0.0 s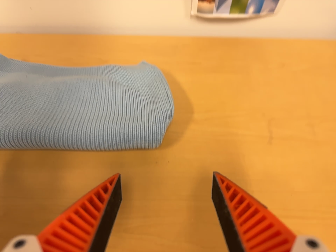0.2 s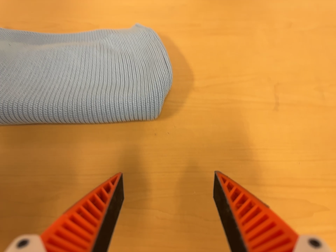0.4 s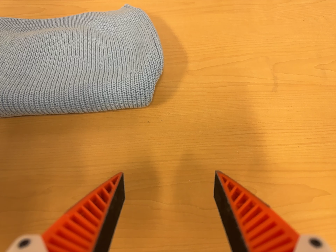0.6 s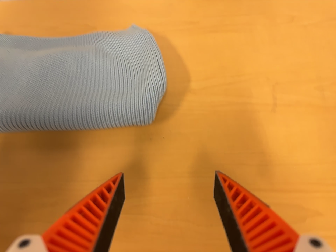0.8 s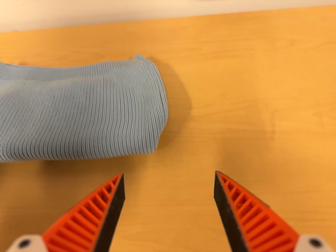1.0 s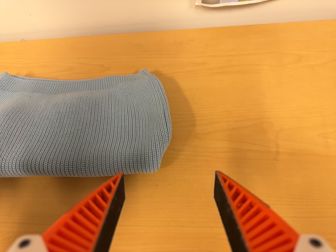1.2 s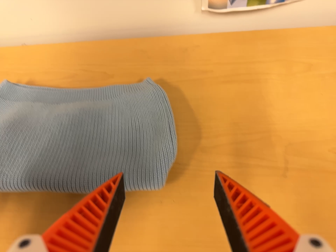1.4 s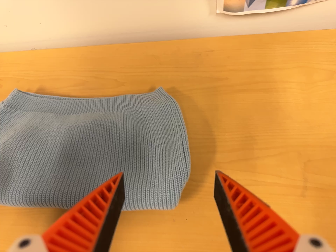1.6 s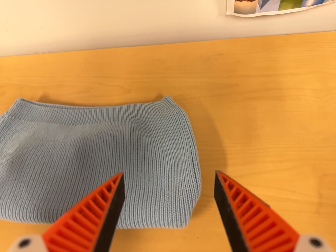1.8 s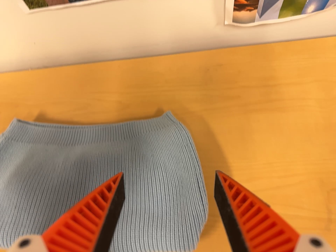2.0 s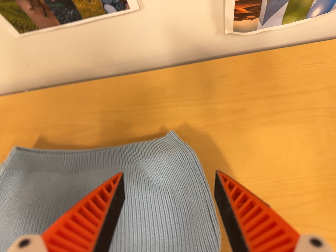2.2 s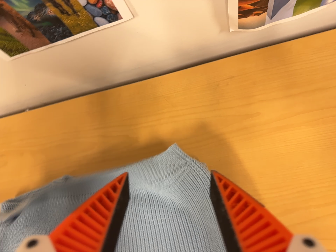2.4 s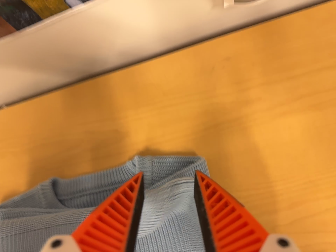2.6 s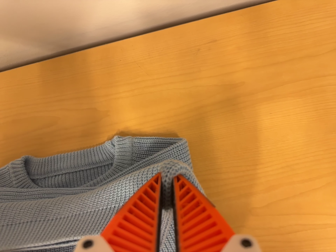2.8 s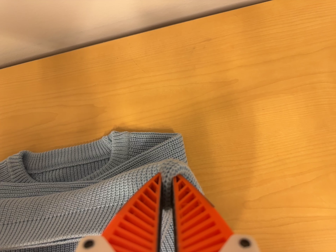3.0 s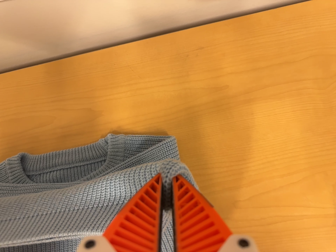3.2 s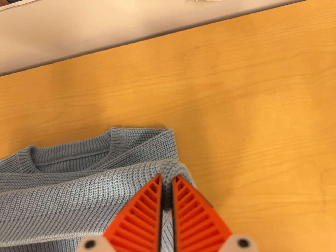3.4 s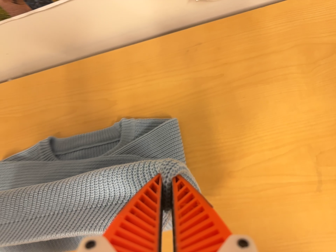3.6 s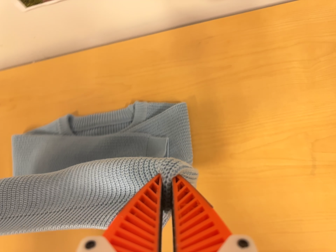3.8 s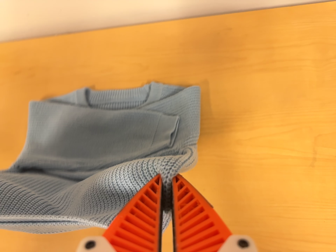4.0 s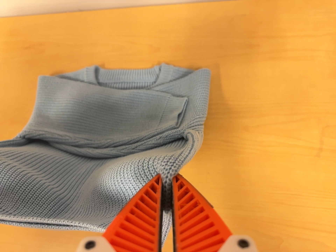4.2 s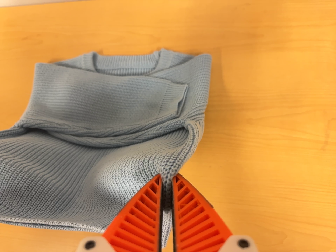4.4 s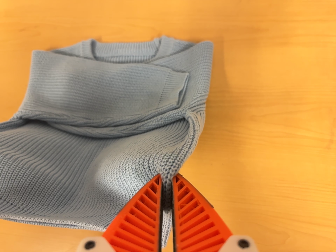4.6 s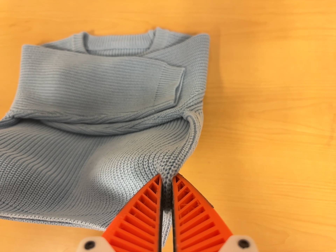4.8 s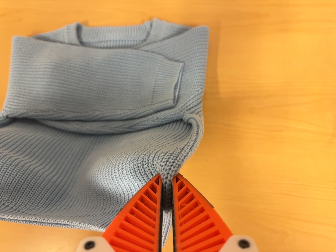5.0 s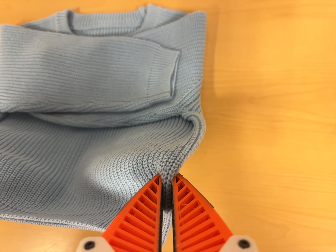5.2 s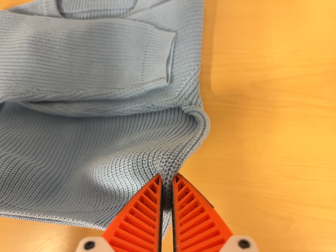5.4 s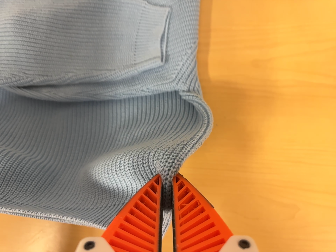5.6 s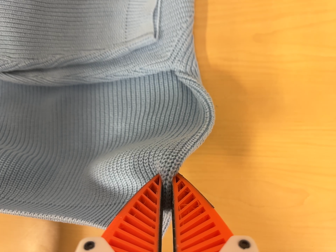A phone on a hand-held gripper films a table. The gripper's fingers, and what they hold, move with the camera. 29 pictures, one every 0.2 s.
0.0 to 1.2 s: The camera travels toward the top of its view, about 12 cm. Its aim tips toward the bottom of its view by about 10 degrees.
1.2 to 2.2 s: The camera travels toward the top of its view, about 20 cm. Its aim tips toward the bottom of its view by about 10 degrees. It rolls about its line of sight by about 10 degrees, and the scene rotates counterclockwise.
2.2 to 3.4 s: The camera travels toward the bottom of its view, about 6 cm, so close, fixed things drift upward.
3.4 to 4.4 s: The camera travels toward the bottom of its view, backward and to its left, about 12 cm, so close, fixed things drift upward. It rolls about its line of sight by about 15 degrees, and the scene rotates clockwise.
4.4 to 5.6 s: The camera travels forward, about 12 cm, so what stands in front looms larger. Its aim tips toward the bottom of its view by about 10 degrees, and the scene shifts upward.
The film runs backward here.
